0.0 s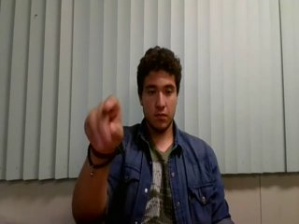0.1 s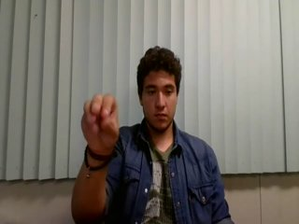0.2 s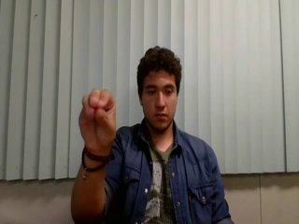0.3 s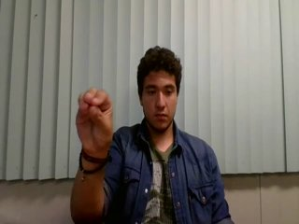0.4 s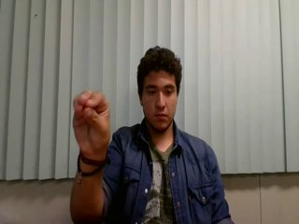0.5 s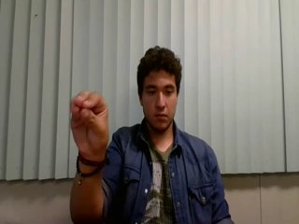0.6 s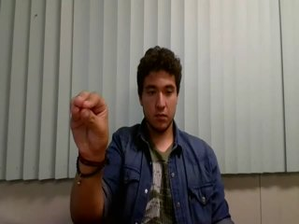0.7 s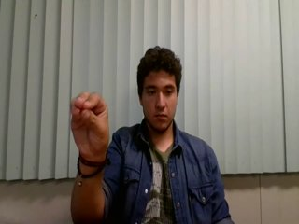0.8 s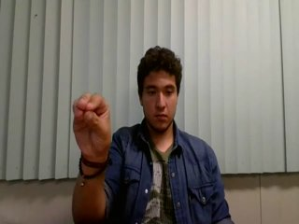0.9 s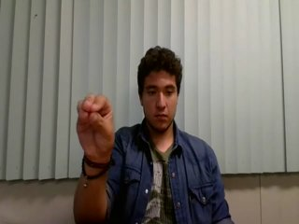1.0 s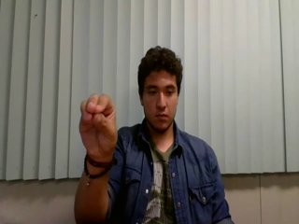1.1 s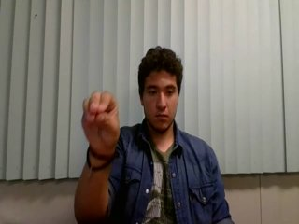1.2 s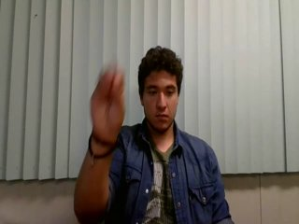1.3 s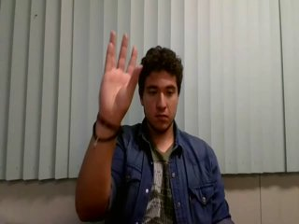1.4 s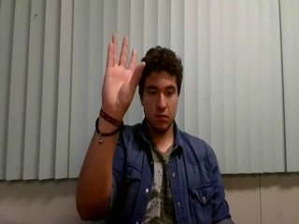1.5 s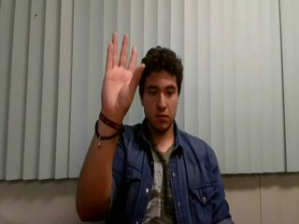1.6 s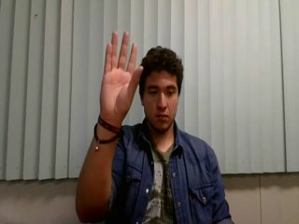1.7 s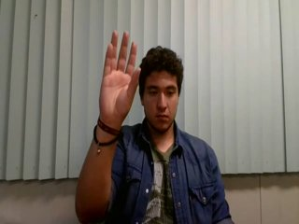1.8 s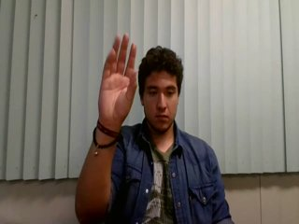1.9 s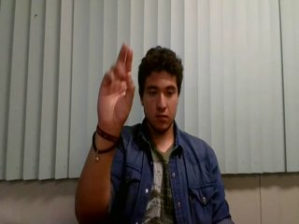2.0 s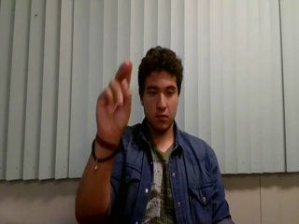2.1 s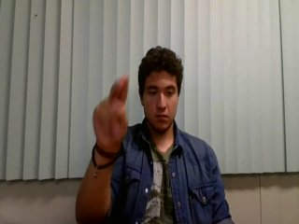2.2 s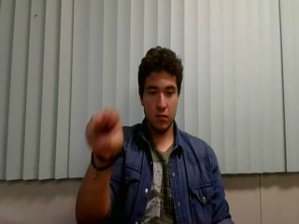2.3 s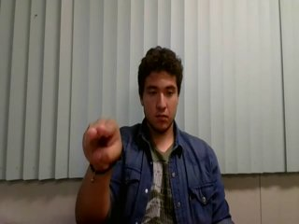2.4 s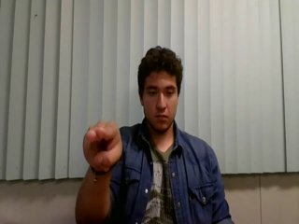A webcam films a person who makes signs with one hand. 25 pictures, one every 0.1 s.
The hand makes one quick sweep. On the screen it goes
upward.
0.1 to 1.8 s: On the screen the hand sweeps upward. The name of the sign: Throw up.
1.9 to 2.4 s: Pointing with two fingers.
